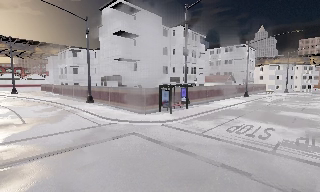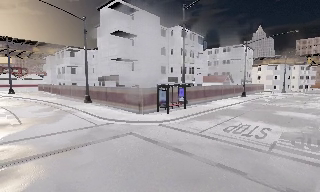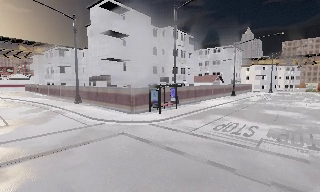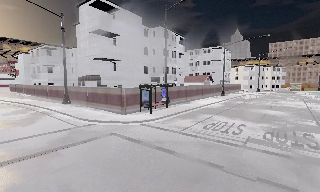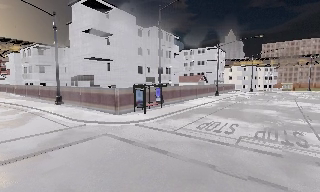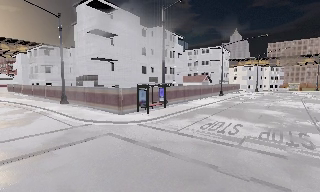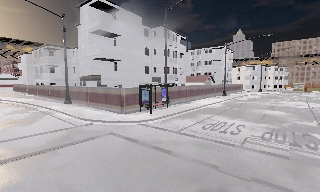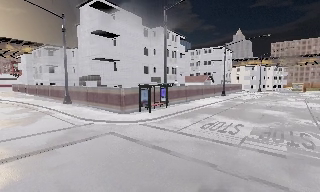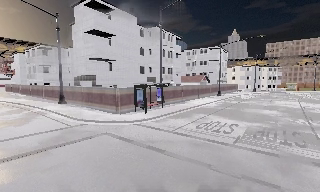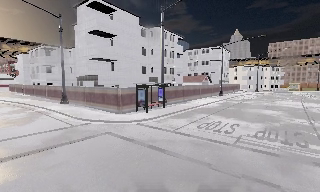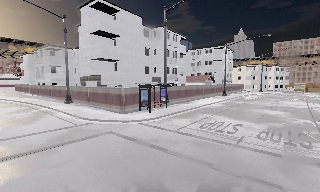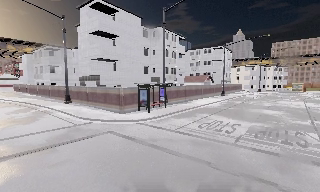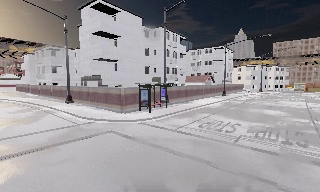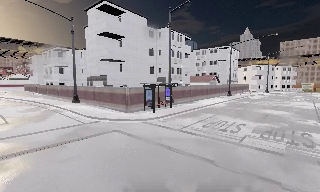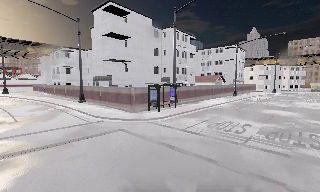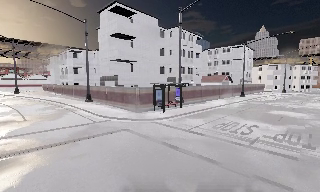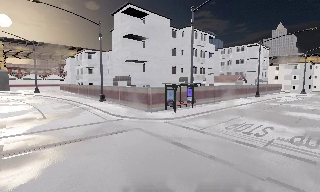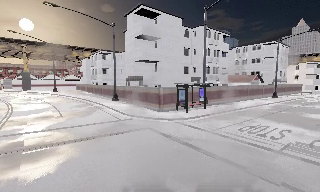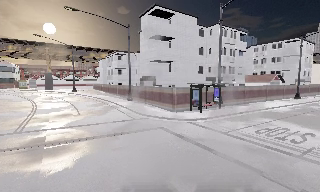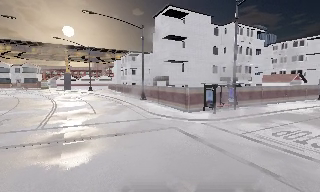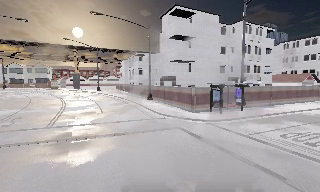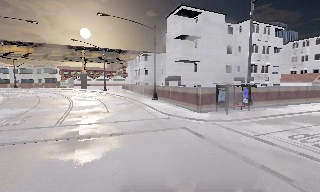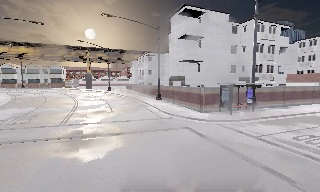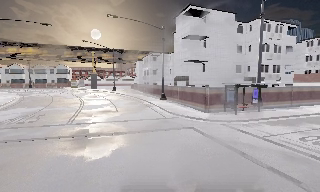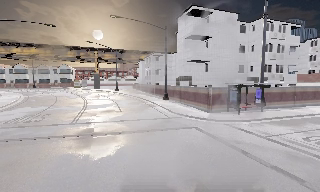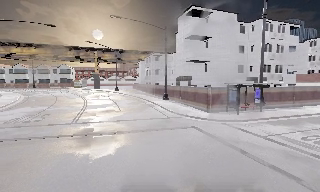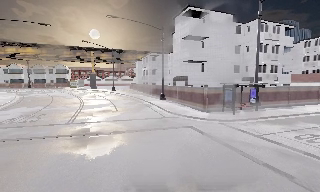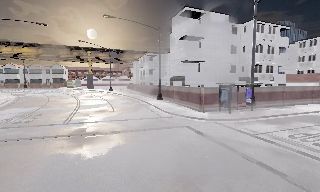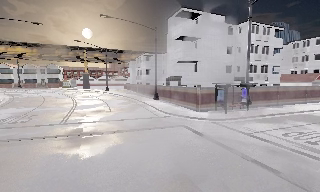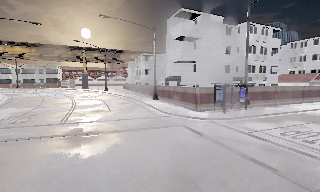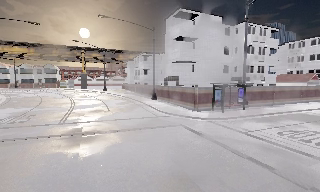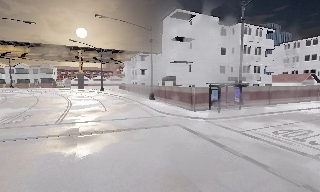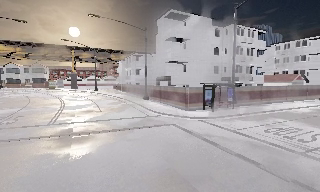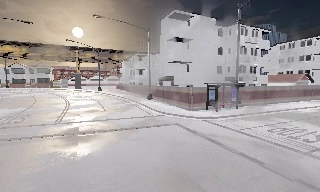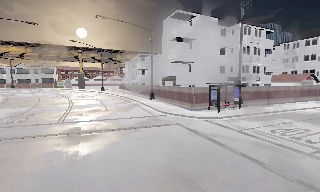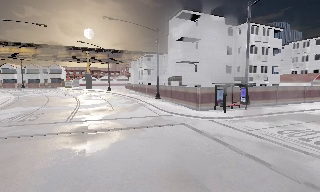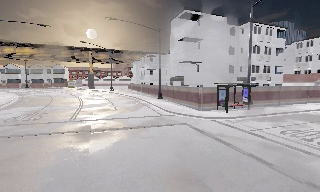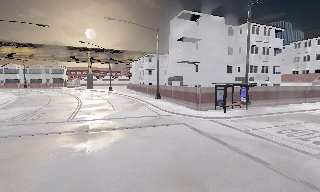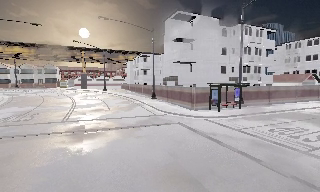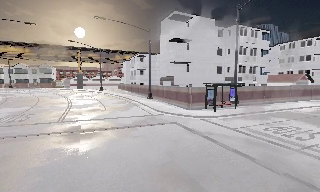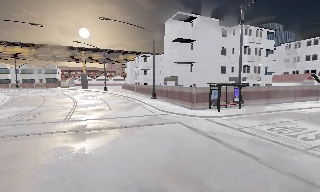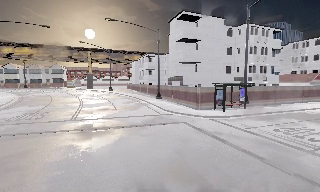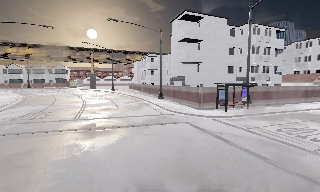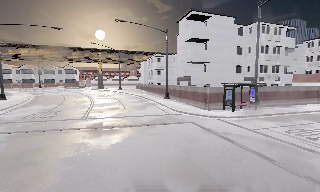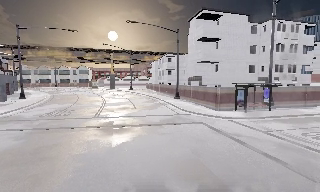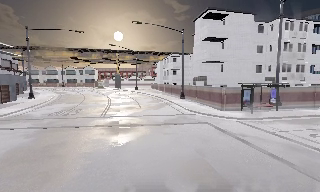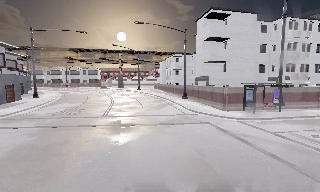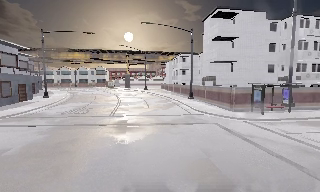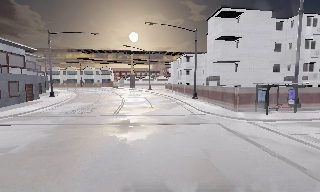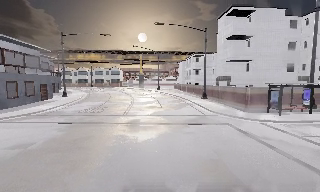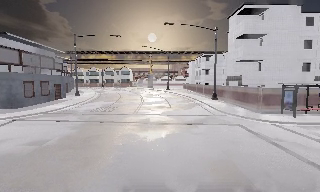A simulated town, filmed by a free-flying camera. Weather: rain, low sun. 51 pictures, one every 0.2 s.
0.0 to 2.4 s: The camera travels to its right and backward, about 1 m, so close, fixed things drift to the left.
2.4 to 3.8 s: The scene slides to the right, as the camera pans about 25 degrees to its left.
3.8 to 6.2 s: The camera travels backward, about 1 m, so what stands in front gets smaller.
6.2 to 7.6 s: The camera travels backward, about 0.5 m, so what stands in front gets smaller.
7.6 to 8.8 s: The camera shifts only a little, or ends up much as it began.
8.8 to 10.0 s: The camera swings to its left by about 15 degrees, and the scene slides to the right.
The film runs backward here.
